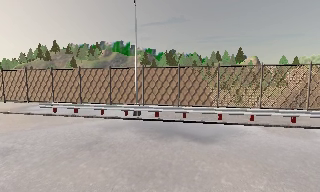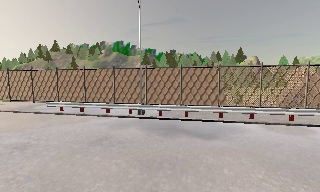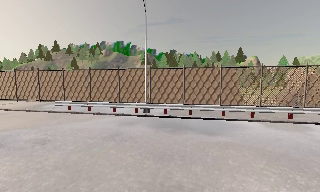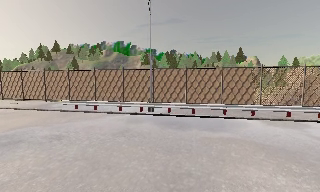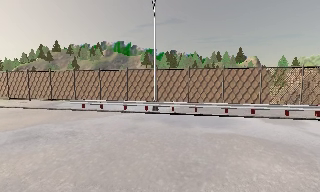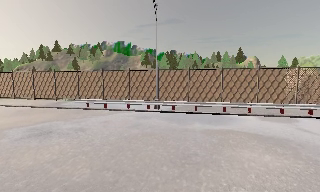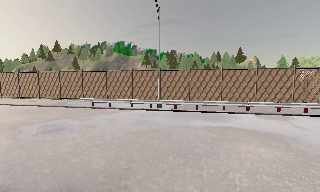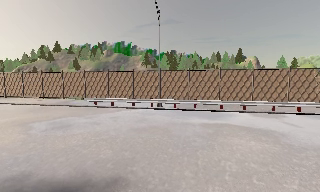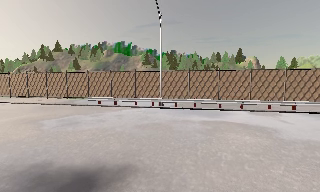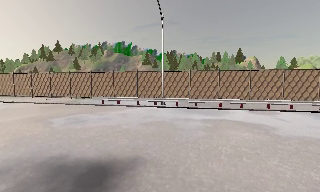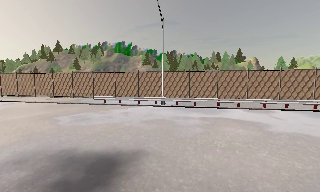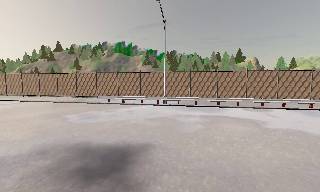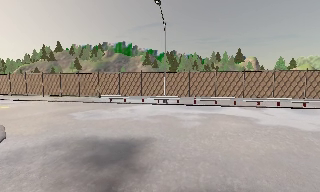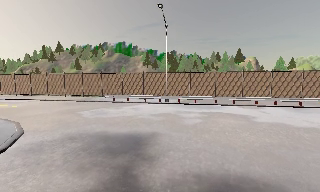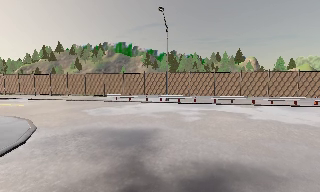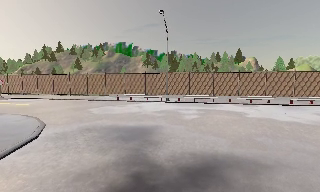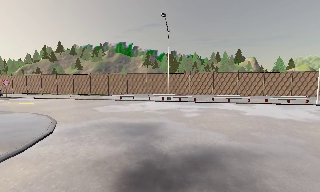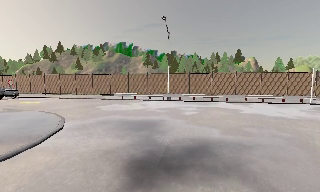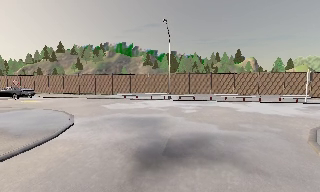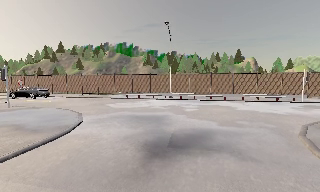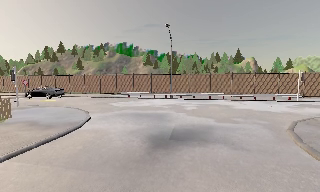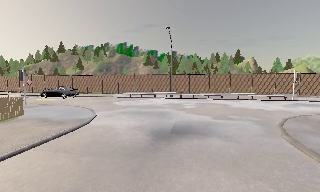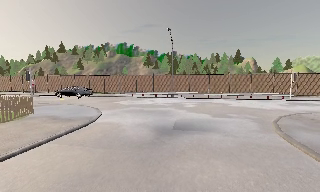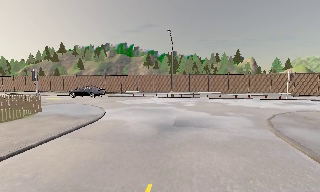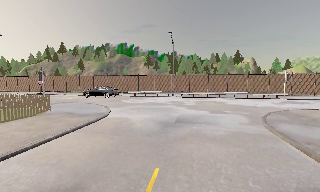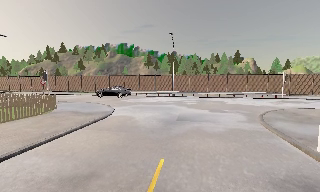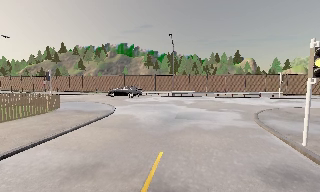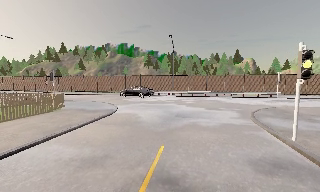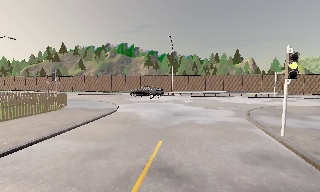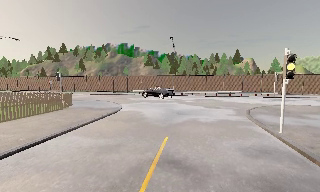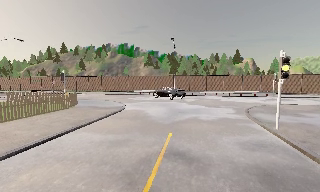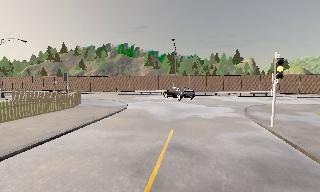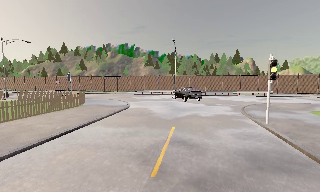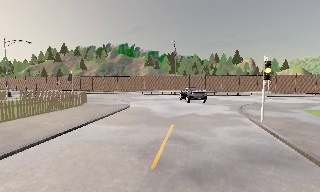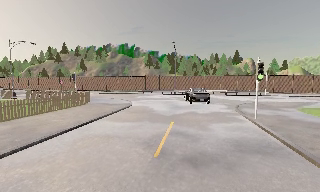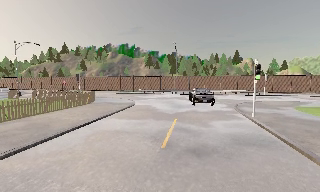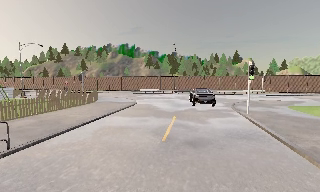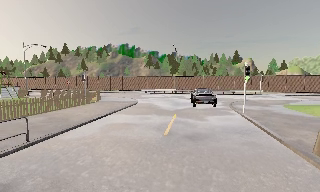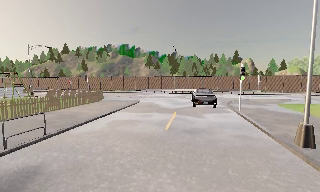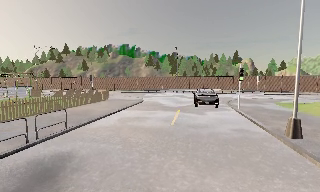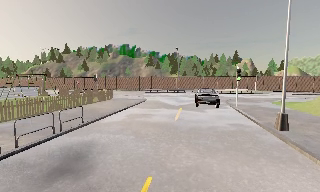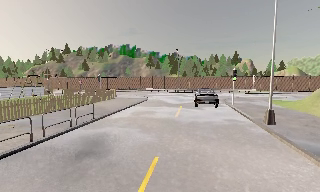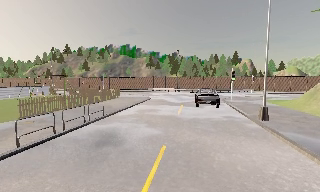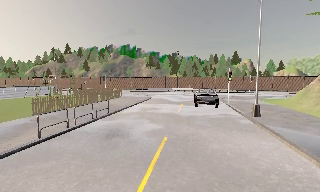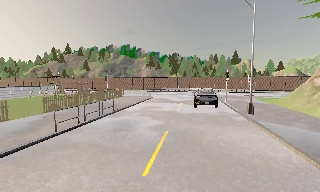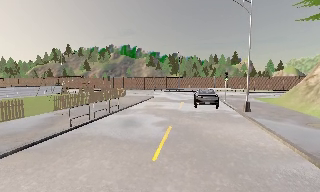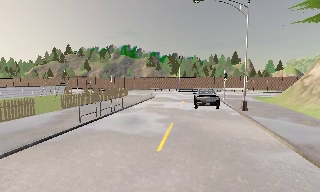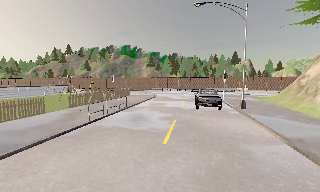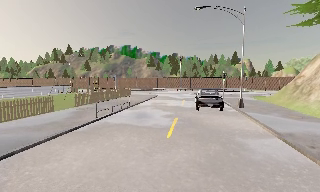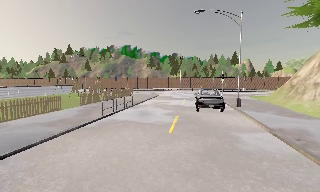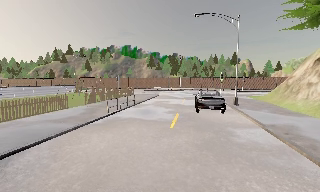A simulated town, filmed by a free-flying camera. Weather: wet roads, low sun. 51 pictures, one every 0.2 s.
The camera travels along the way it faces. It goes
backward.
0.0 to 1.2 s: The camera travels backward and to its left, about 3 m, so what stands in front gets smaller.
1.2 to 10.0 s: The camera travels backward, about 25 m, so what stands in front gets smaller.
The film runs backward here.
